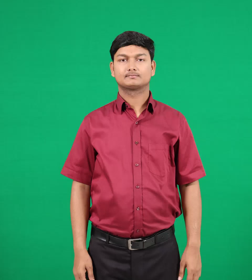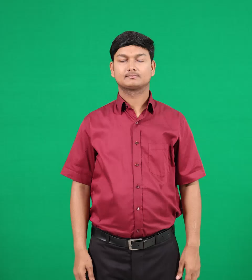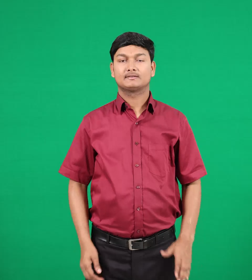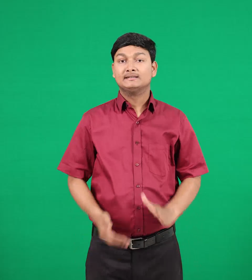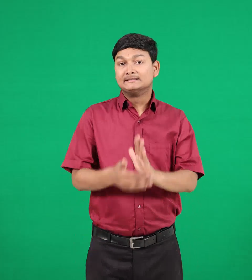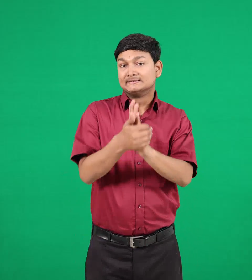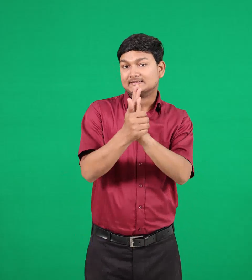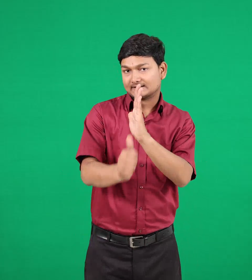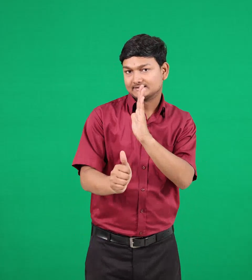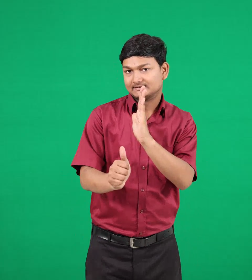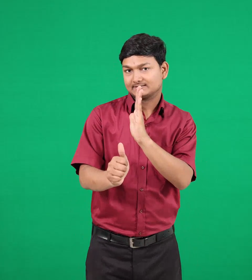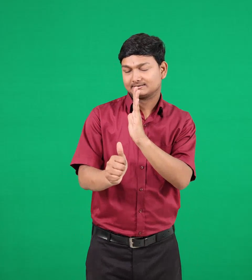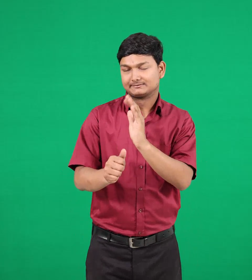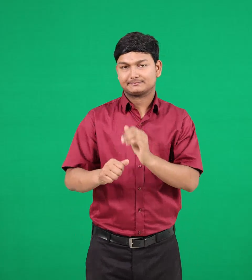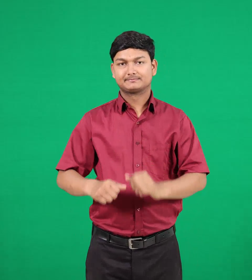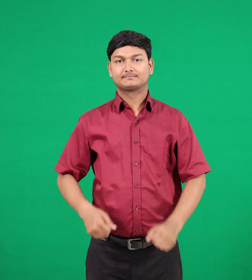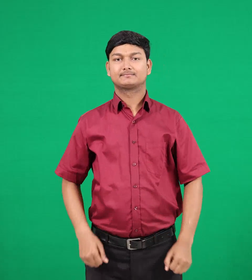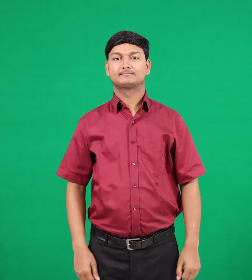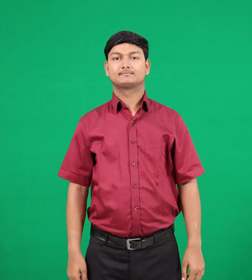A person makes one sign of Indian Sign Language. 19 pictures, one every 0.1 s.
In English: skill & talent
